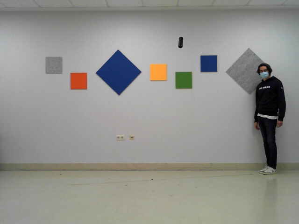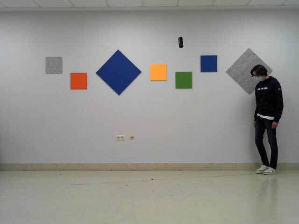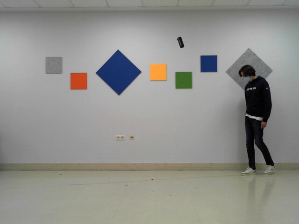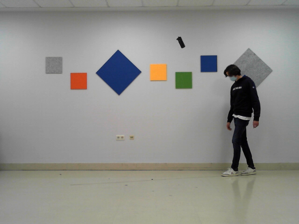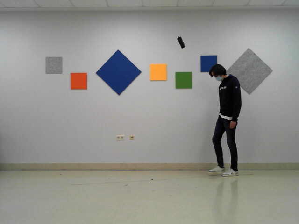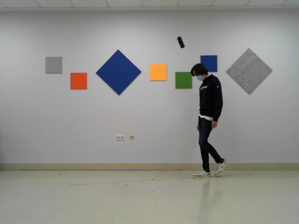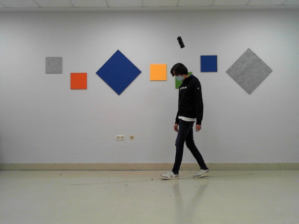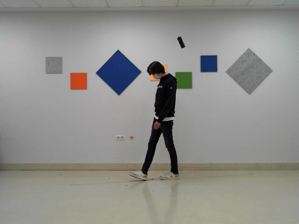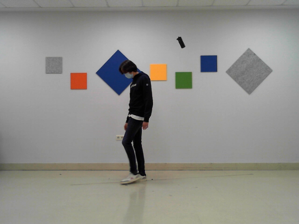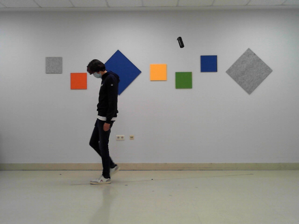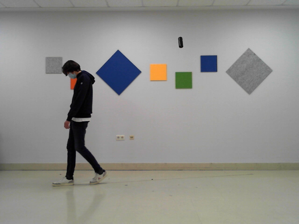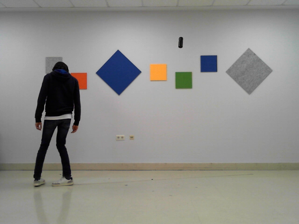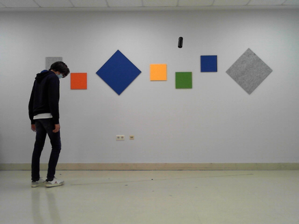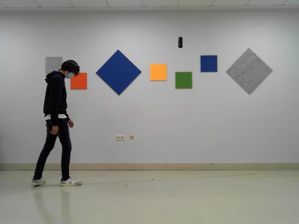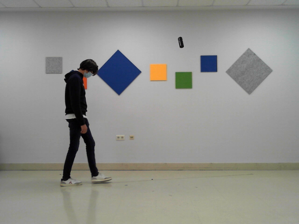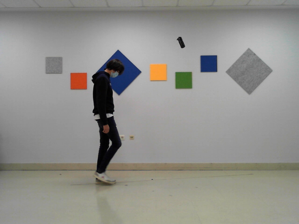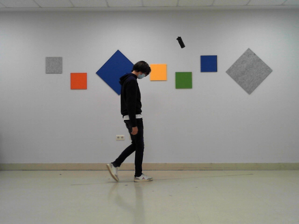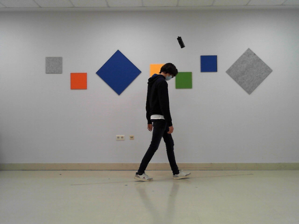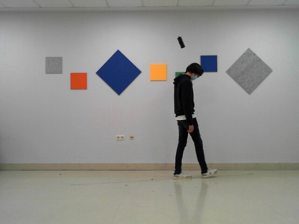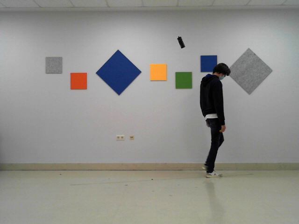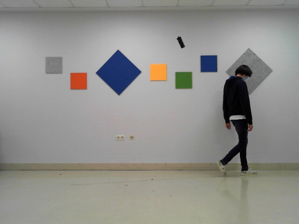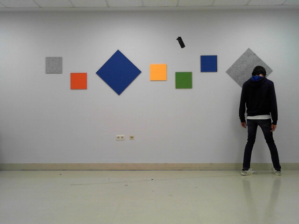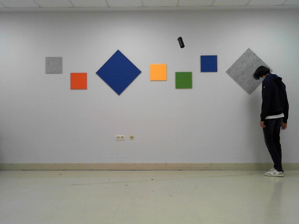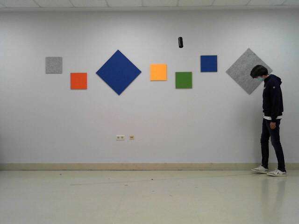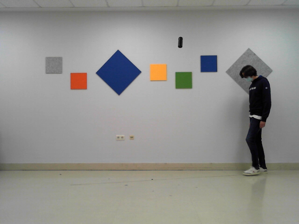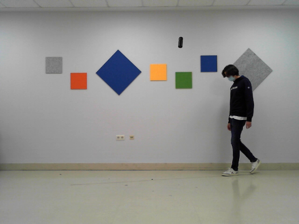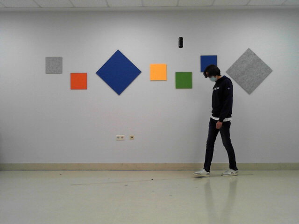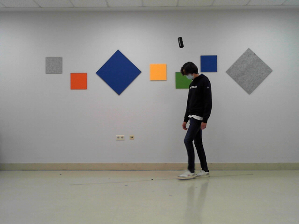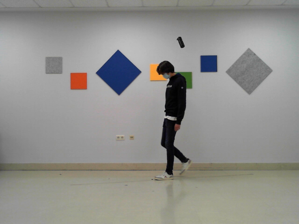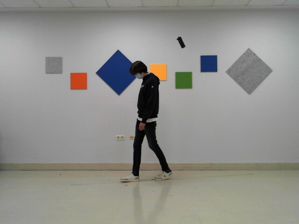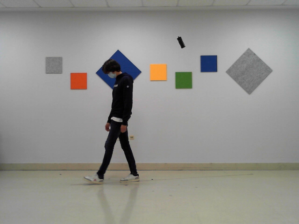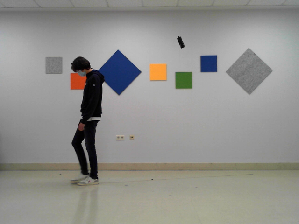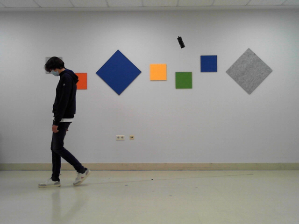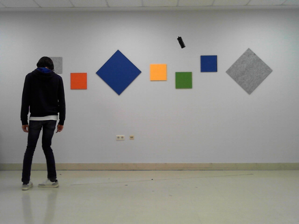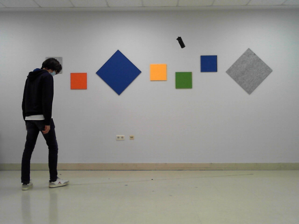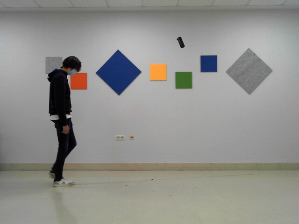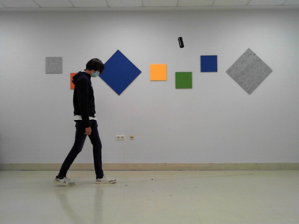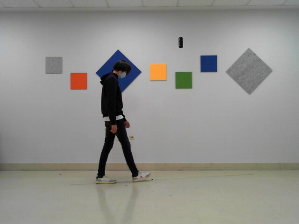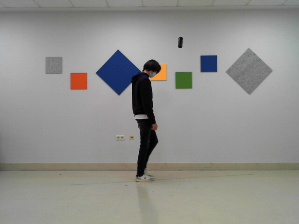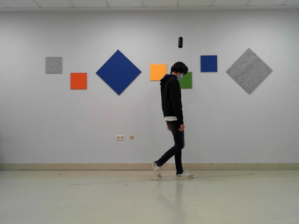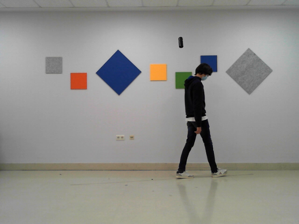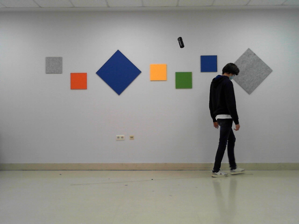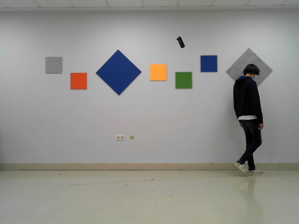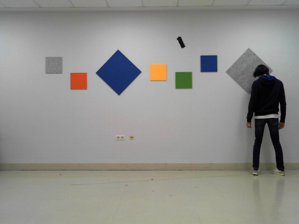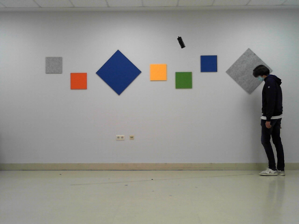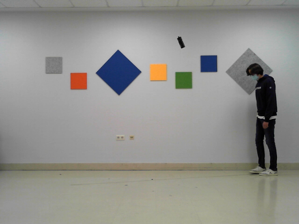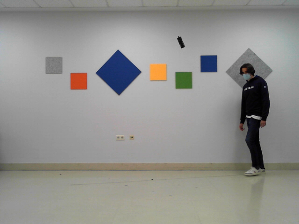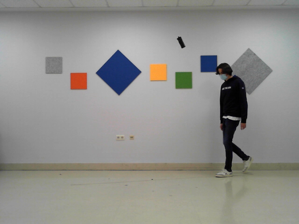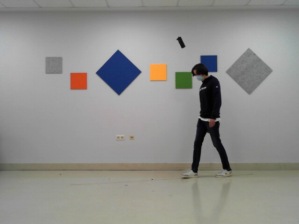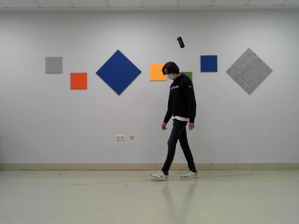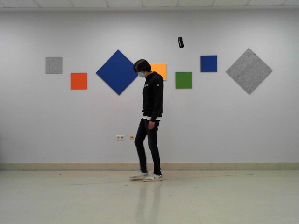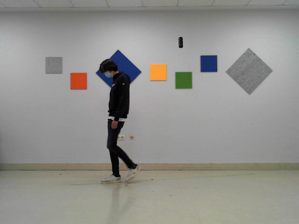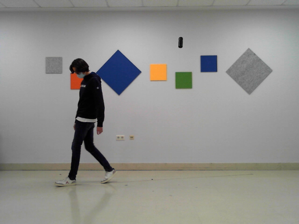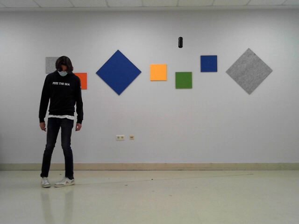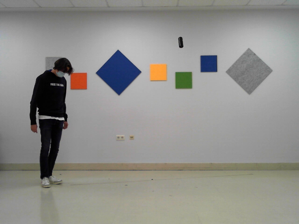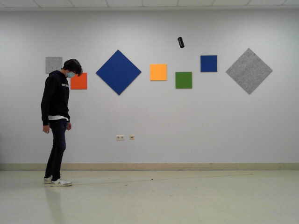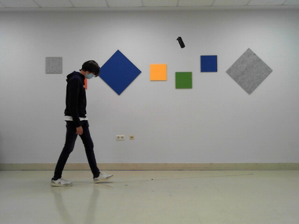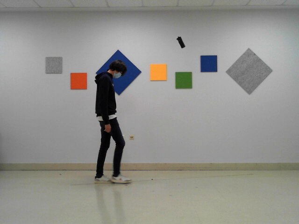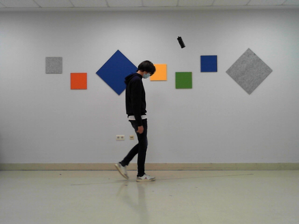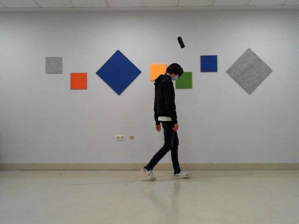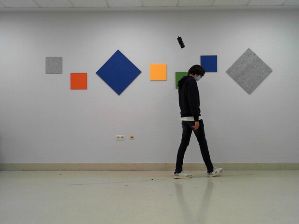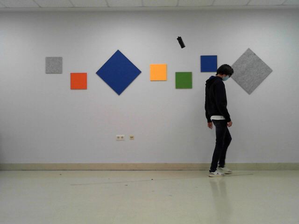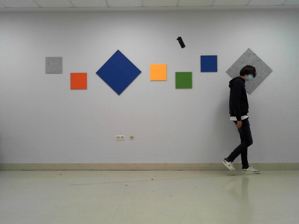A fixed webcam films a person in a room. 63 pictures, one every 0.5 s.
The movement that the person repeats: Walk along a line.
